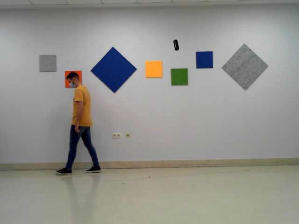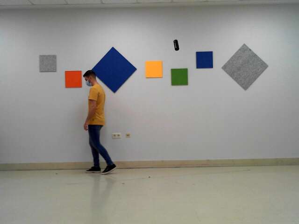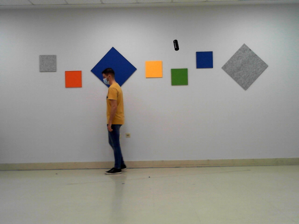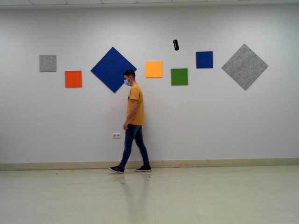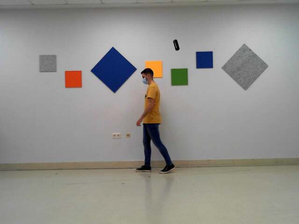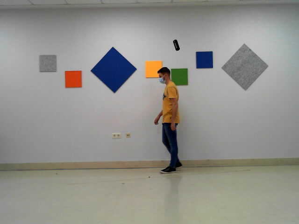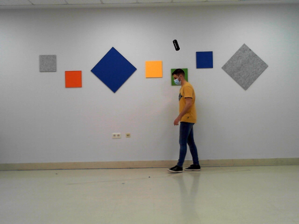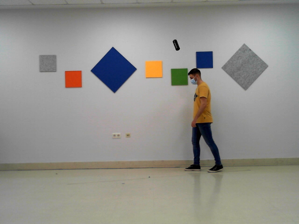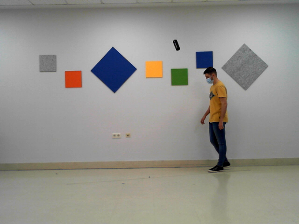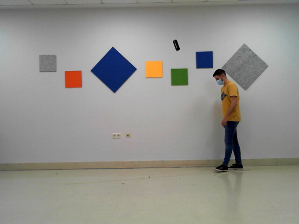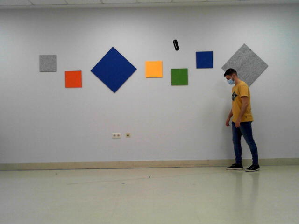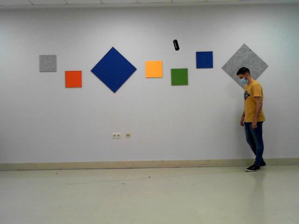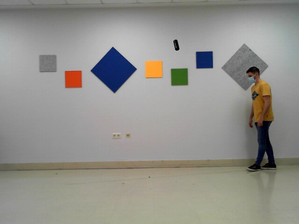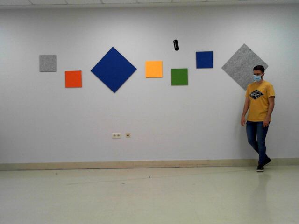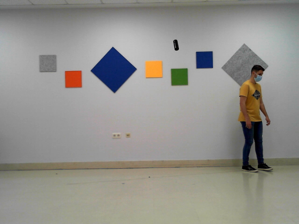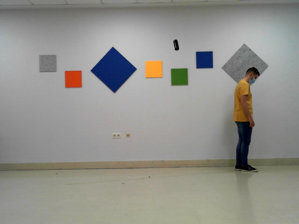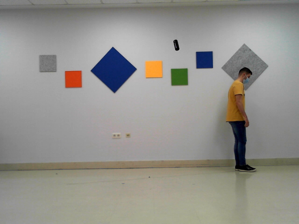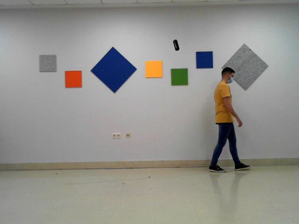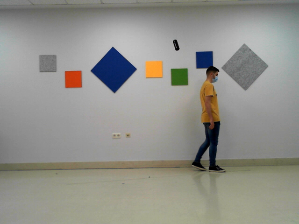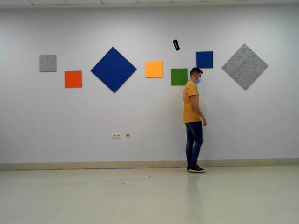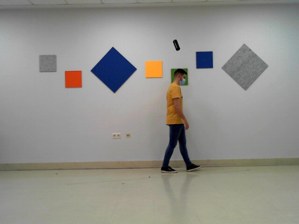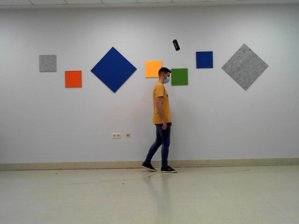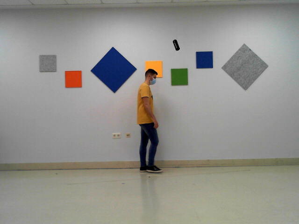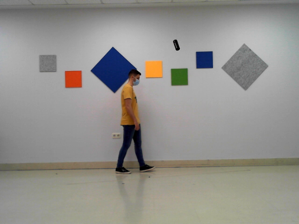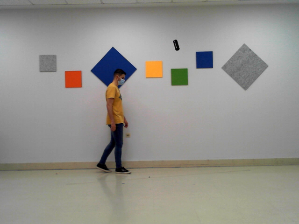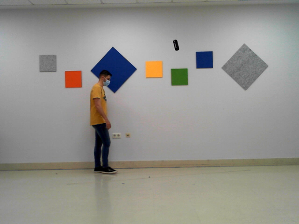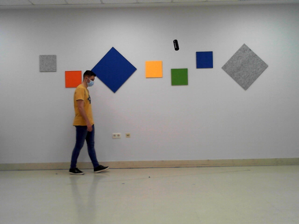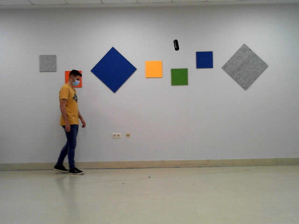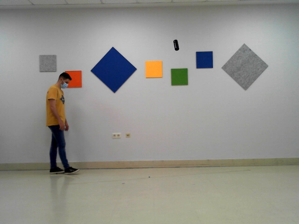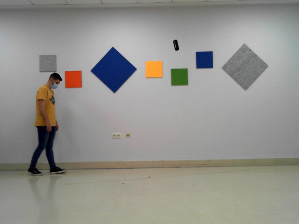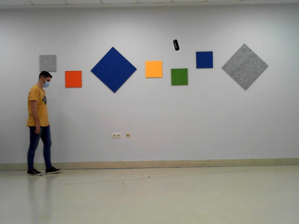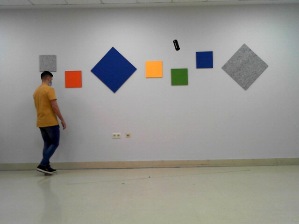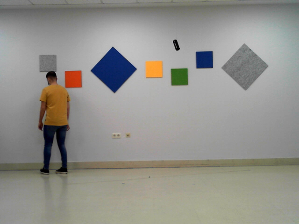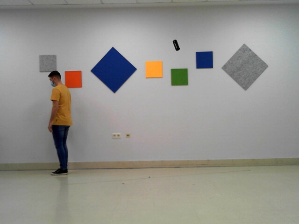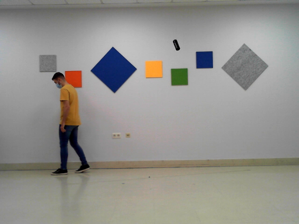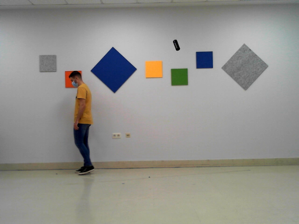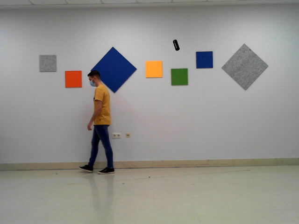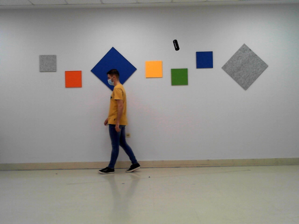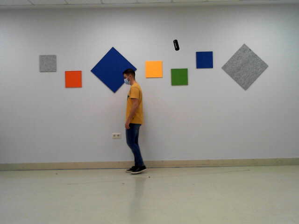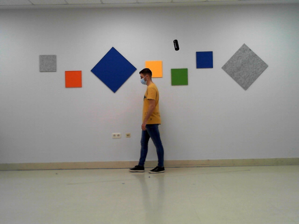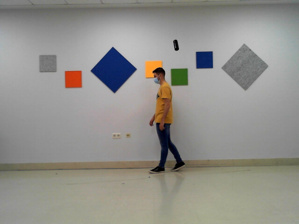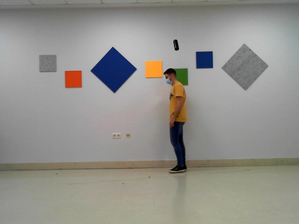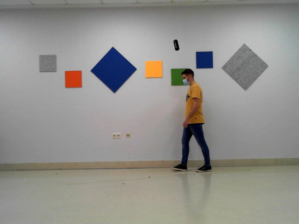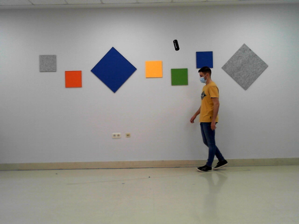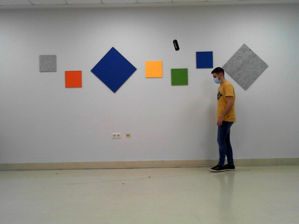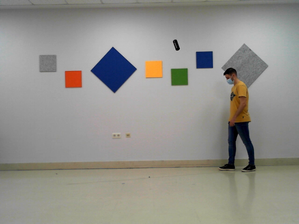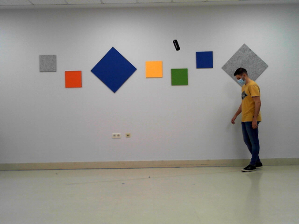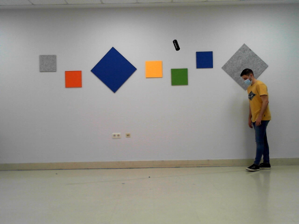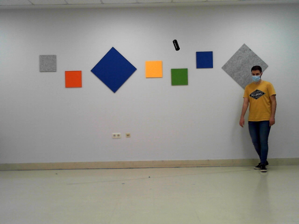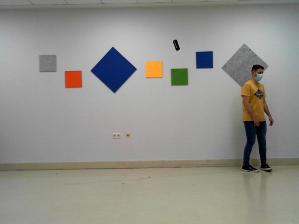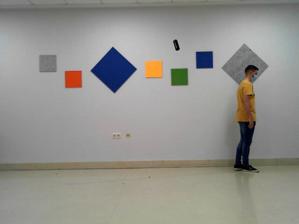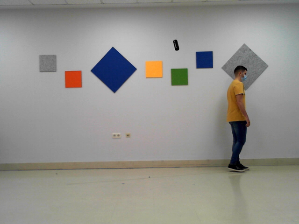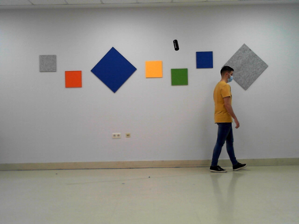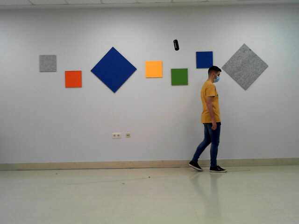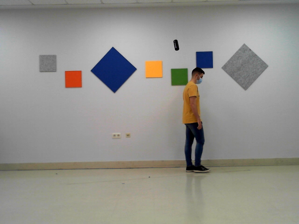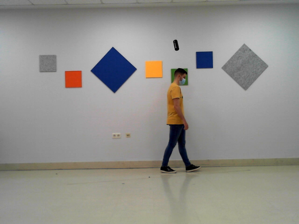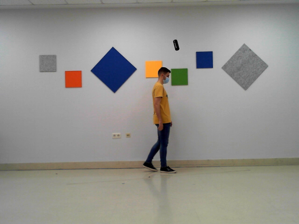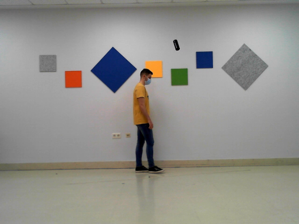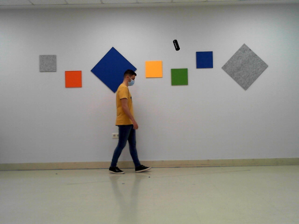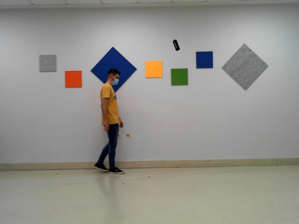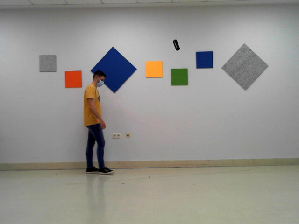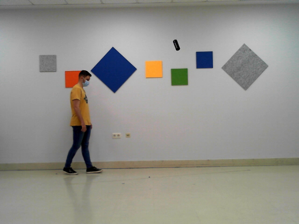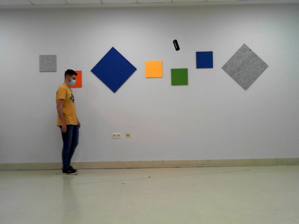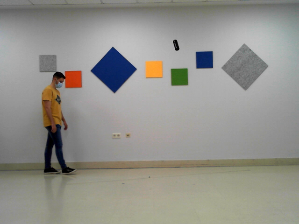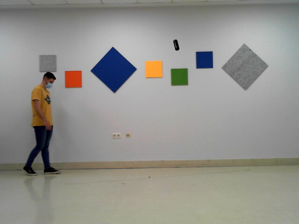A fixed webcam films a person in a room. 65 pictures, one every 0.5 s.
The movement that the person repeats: Walk backward.
